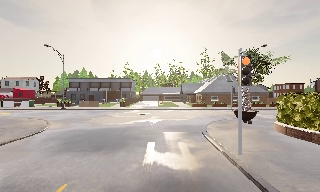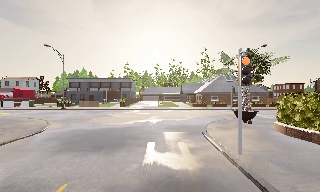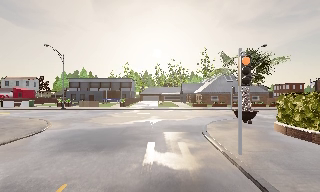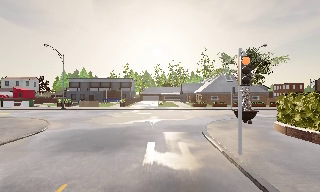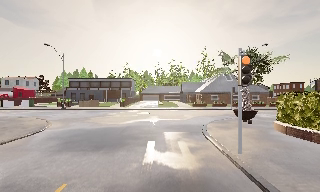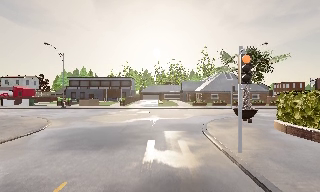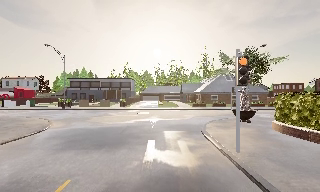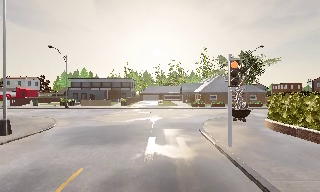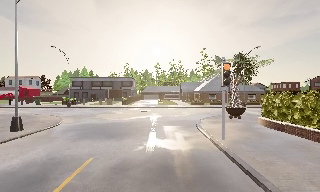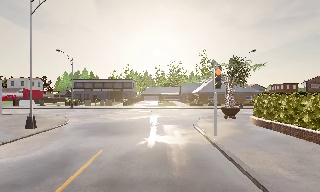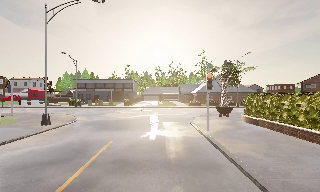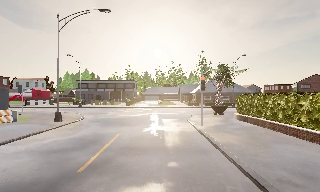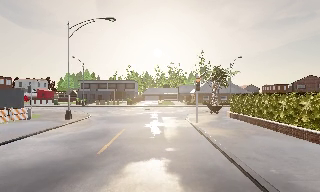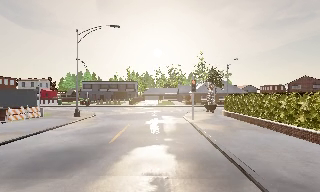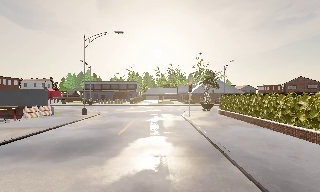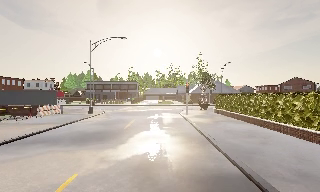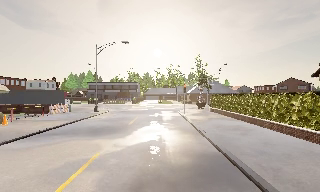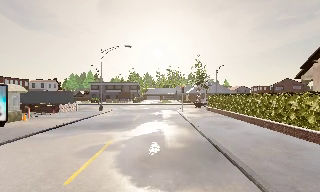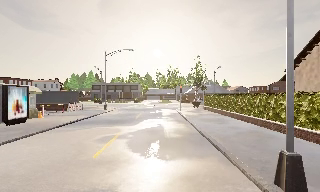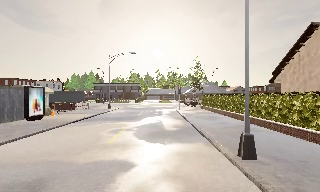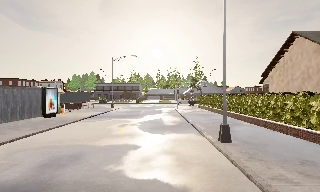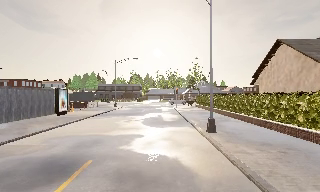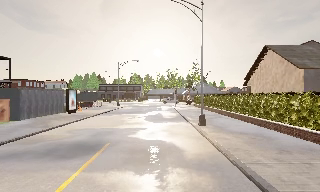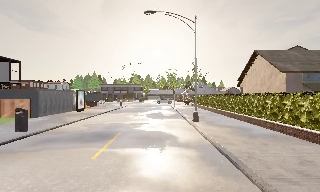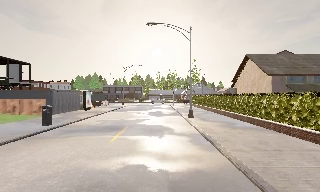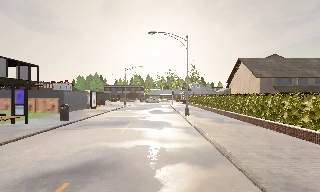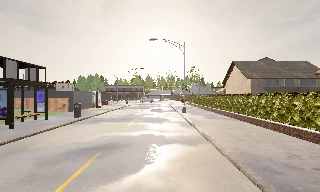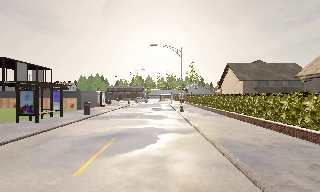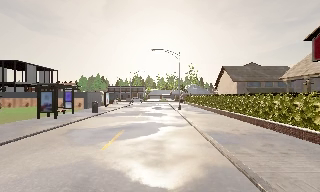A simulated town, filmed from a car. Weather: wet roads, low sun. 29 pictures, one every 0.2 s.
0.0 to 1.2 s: The camera shifts only a little, or ends up much as it began.
1.2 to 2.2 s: The camera travels backward, about 4.5 m, so what stands in front gets smaller. It gains speed.
2.2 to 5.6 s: The camera travels backward, about 25 m, so what stands in front gets smaller.
The film runs backward here.
